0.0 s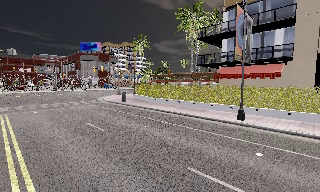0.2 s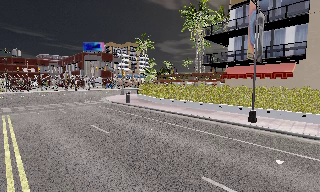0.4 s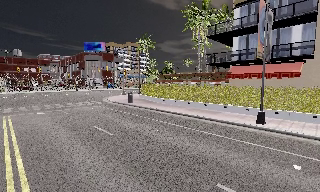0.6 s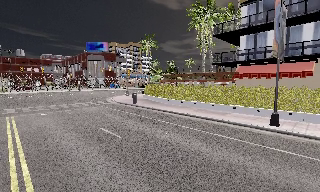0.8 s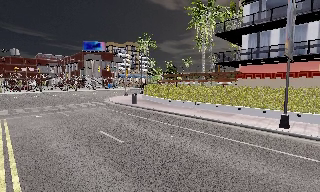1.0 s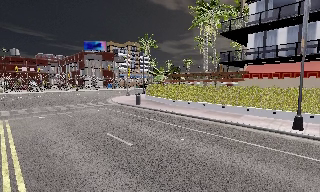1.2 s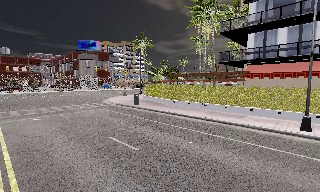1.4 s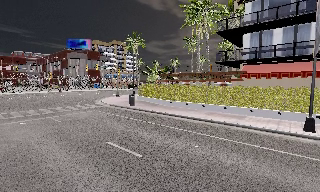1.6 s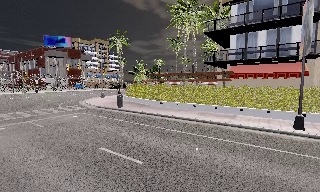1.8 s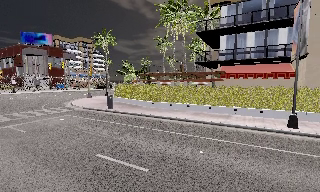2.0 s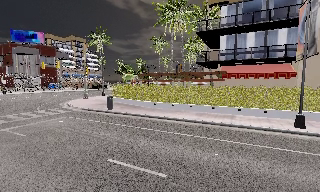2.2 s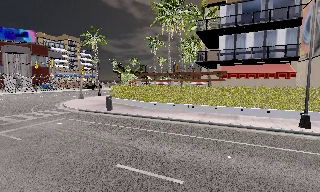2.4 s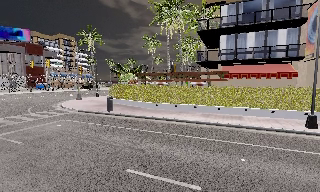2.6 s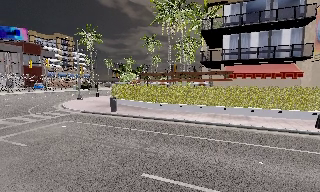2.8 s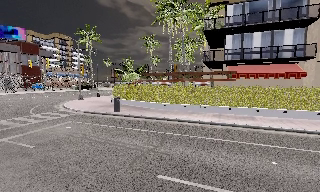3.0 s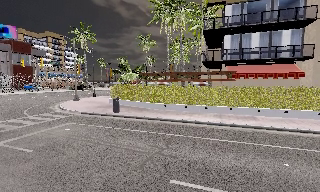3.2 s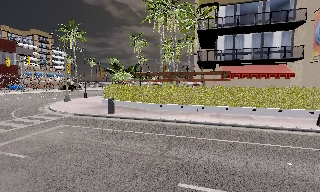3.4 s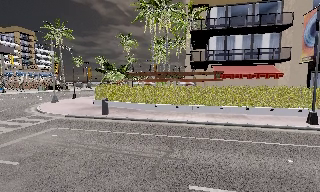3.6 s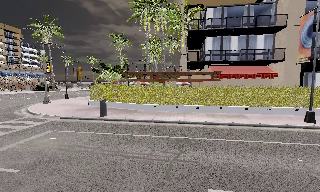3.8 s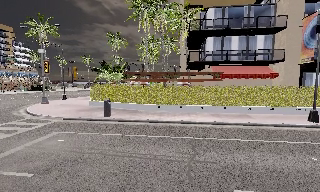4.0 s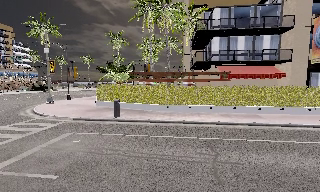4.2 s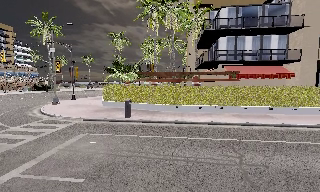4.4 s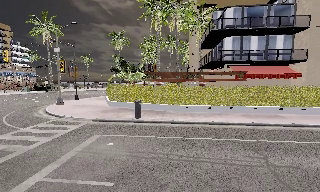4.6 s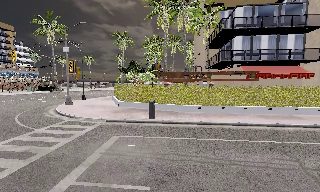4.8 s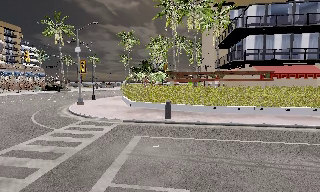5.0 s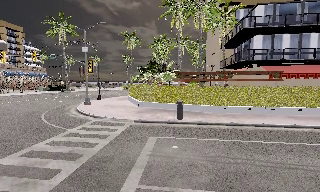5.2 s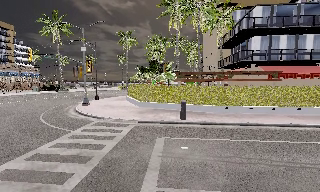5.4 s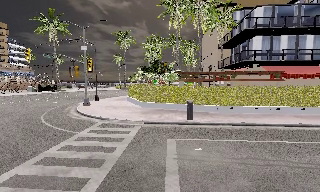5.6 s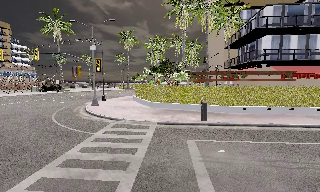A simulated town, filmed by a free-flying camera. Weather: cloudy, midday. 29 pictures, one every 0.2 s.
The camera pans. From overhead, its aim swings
clockwise.
0.0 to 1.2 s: The camera travels forward and to its left, about 3 m, so what stands in front looms larger.
1.2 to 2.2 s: The camera pans to its right, which is clockwise from overhead, by about 20 degrees. It travels to its left and forward, about 3.5 m.
2.2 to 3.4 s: The camera pans to its right, which is clockwise from overhead, by about 10 degrees. It travels to its left, about 3 m.
3.4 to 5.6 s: The camera travels to its left, about 8 m, so close, fixed things drift to the right.
The film runs backward here.
